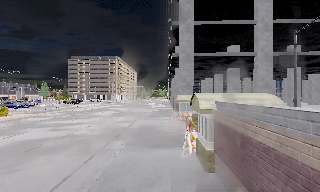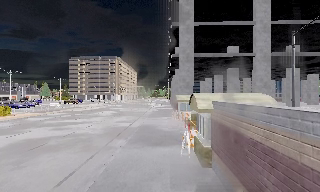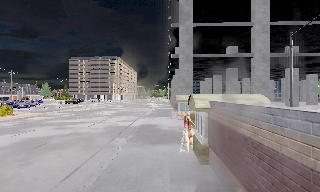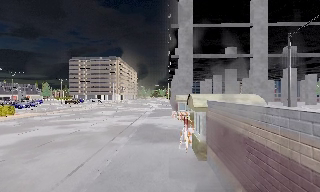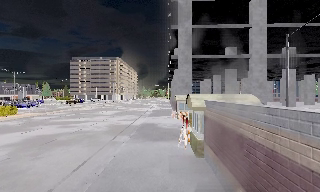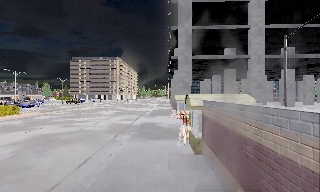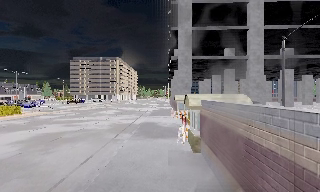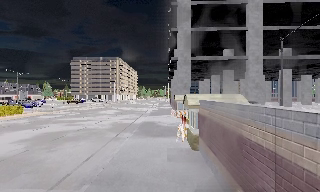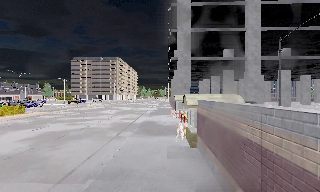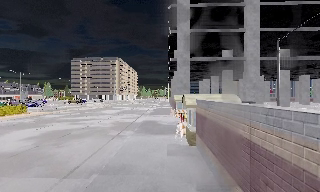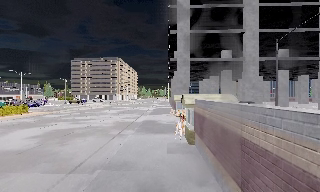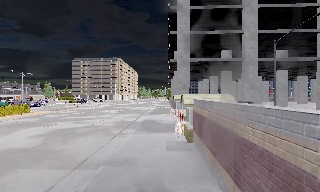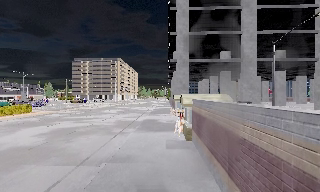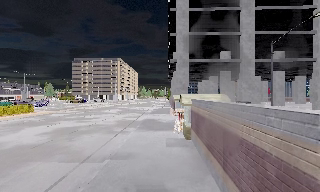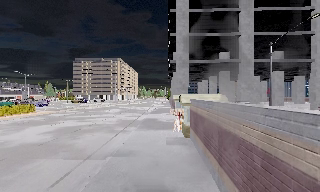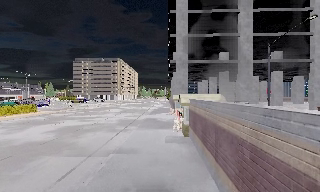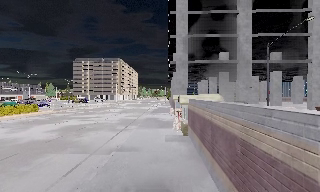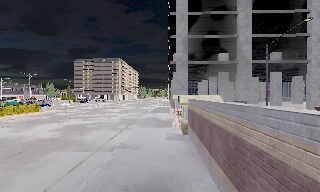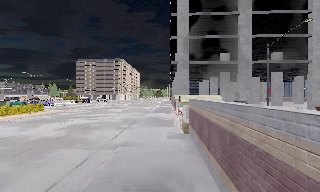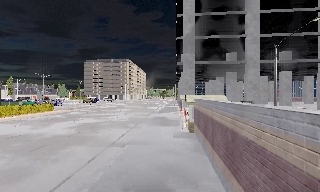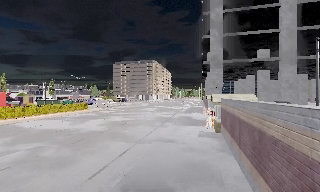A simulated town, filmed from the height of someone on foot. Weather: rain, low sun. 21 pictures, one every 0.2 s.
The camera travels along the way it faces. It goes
backward.
0.0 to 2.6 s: The camera travels backward, about 4 m, so what stands in front gets smaller.
2.6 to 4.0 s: The scene slides to the right, as the camera pans about 10 degrees to its left. It travels backward, about 2 m, so what stands in front gets smaller.
The film runs backward here.
